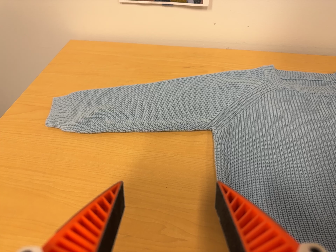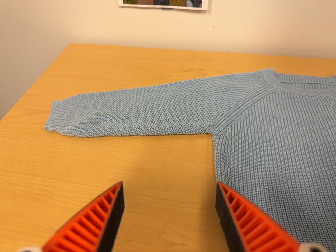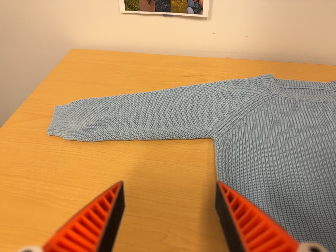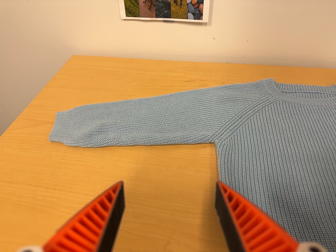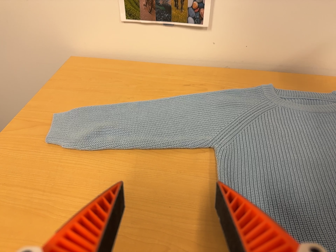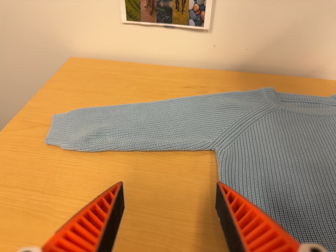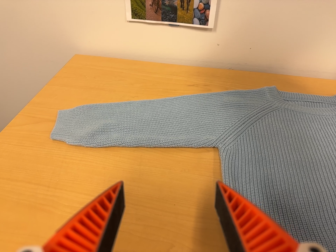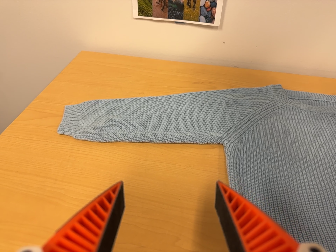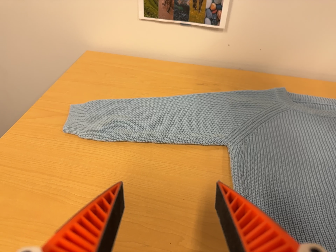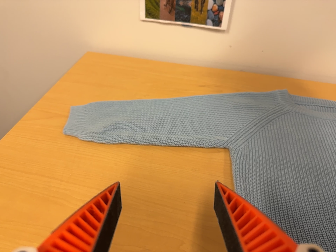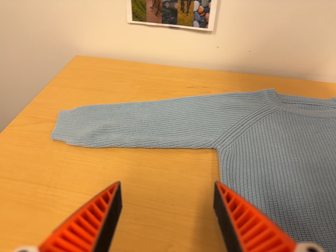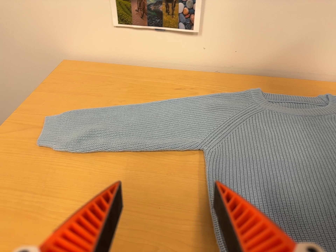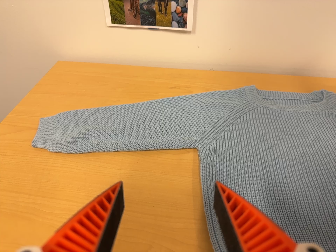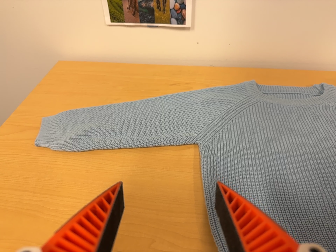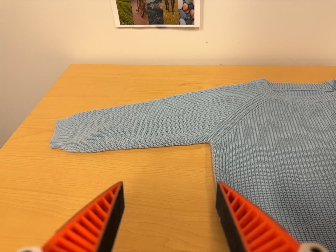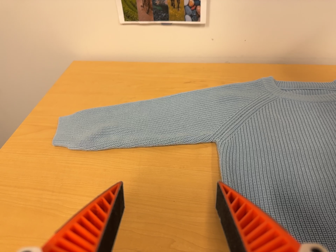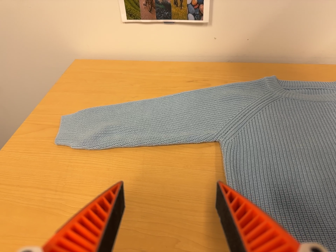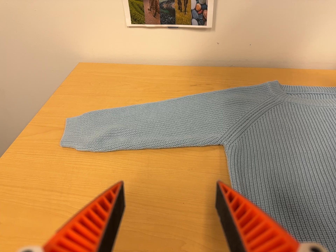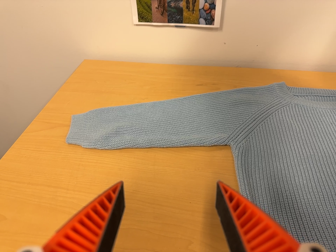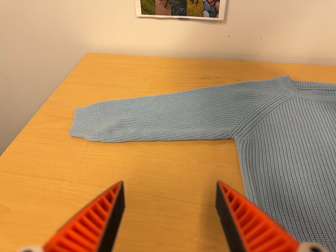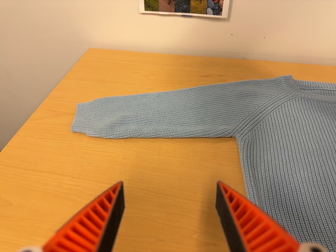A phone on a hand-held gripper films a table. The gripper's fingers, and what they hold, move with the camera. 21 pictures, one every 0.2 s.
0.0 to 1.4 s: The camera shifts only a little, or ends up much as it began.
1.4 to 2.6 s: The camera travels to its right, about 4 cm, so close, fixed things drift to the left.
2.6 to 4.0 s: The camera travels to its left, about 5 cm, so close, fixed things drift to the right.
The film runs forward here.
